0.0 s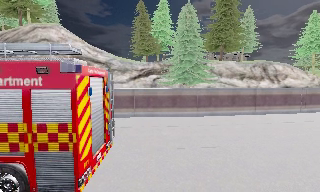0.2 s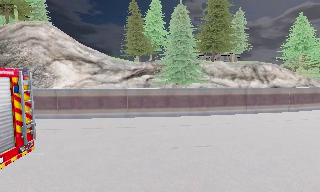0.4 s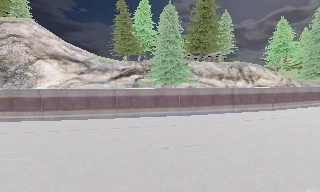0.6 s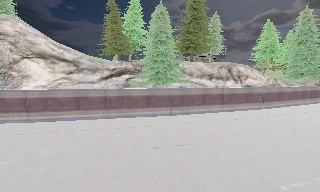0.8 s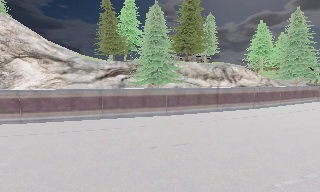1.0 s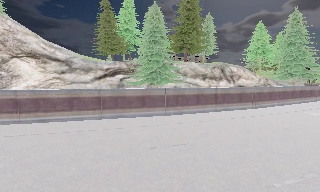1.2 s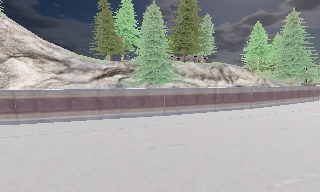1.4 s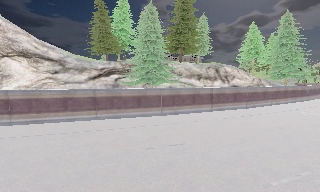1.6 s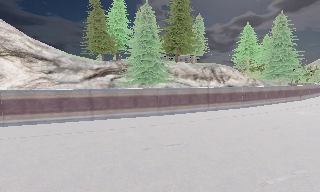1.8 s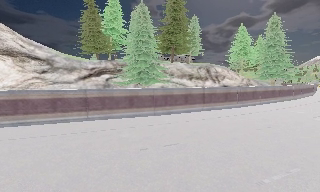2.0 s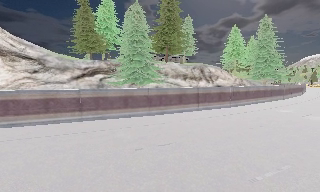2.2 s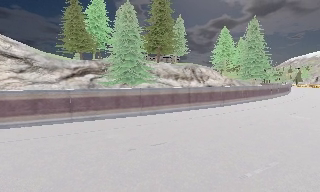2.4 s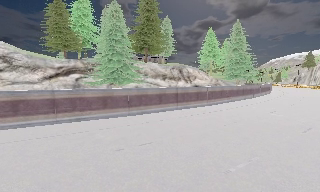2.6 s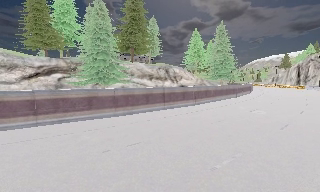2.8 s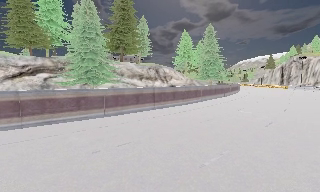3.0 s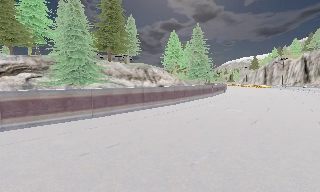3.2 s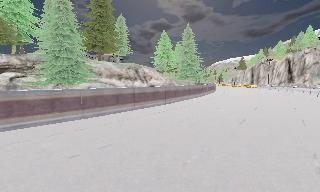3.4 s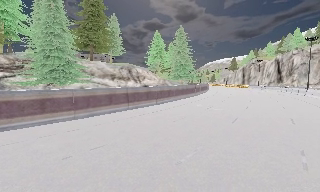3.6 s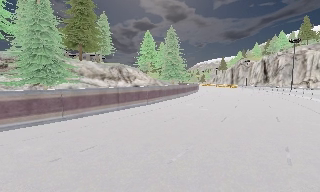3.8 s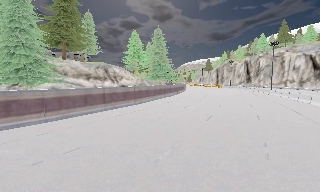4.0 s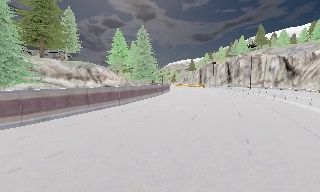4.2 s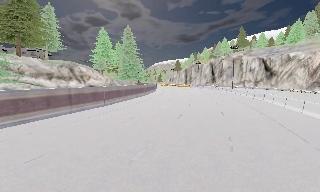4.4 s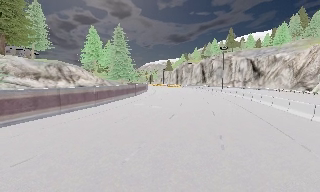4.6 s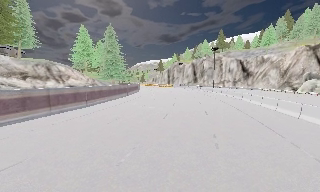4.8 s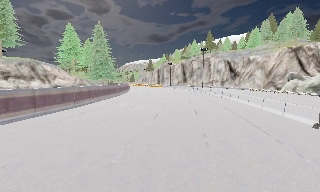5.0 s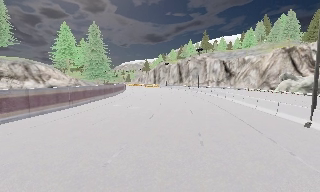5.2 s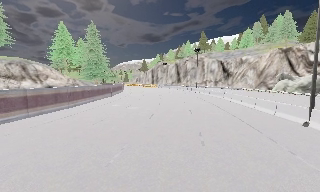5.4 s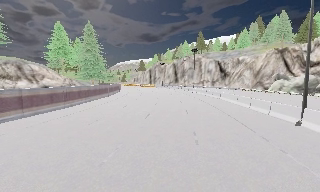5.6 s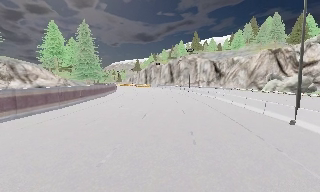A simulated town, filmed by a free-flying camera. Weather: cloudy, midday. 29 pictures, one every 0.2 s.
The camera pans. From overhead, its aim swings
clockwise.
The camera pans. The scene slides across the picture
to the left.
0.0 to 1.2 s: The camera pans to its right, which is clockwise from overhead, by about 15 degrees.
1.2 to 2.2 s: The camera shifts only a little, or ends up much as it began.
2.2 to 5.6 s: The scene slides to the left, as the camera pans about 55 degrees to its right. It travels backward and to its left, about 0.5 m.
The film runs forward here.
